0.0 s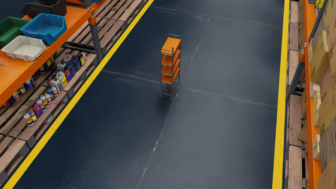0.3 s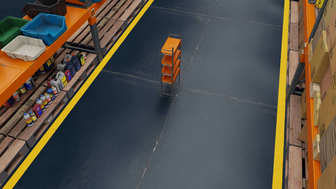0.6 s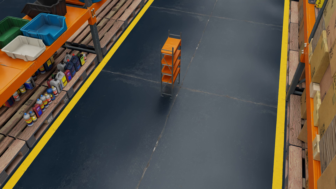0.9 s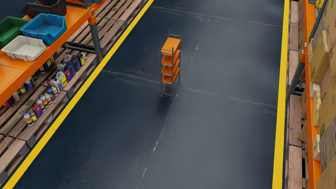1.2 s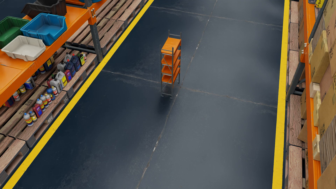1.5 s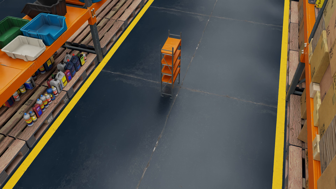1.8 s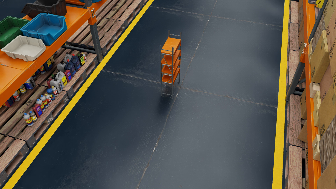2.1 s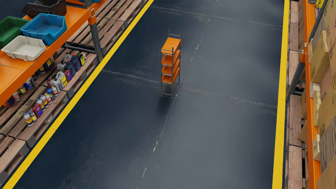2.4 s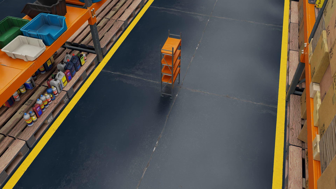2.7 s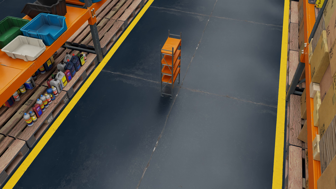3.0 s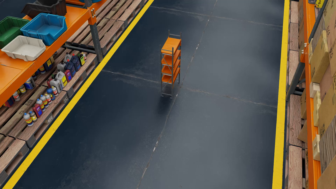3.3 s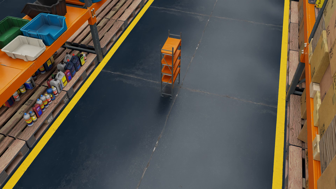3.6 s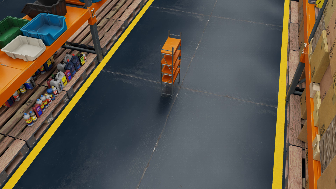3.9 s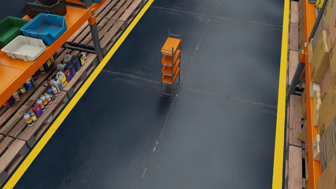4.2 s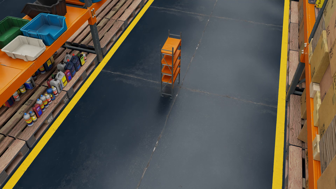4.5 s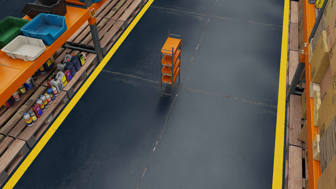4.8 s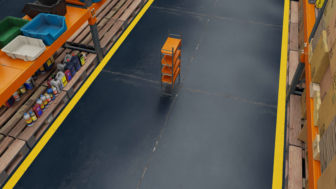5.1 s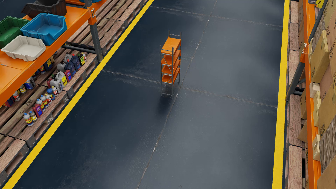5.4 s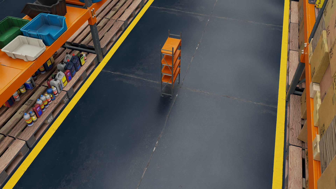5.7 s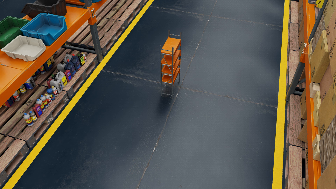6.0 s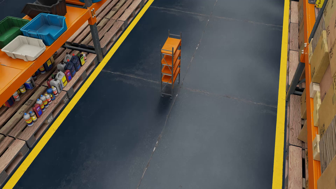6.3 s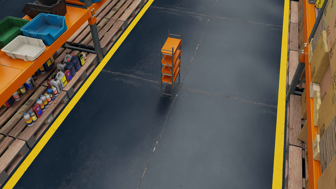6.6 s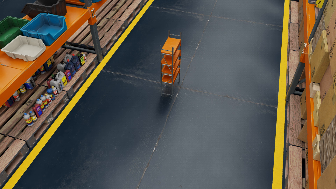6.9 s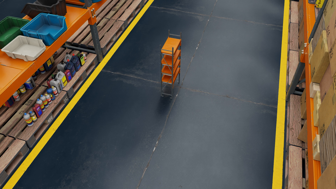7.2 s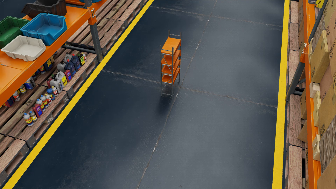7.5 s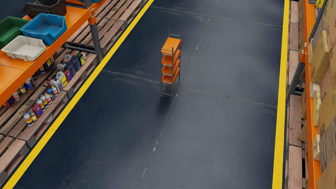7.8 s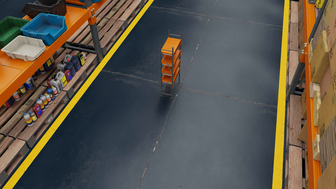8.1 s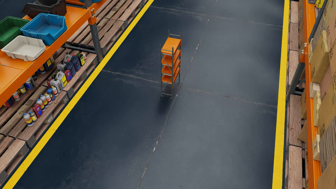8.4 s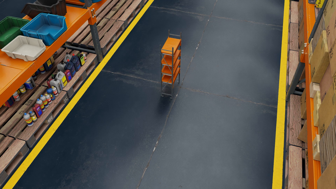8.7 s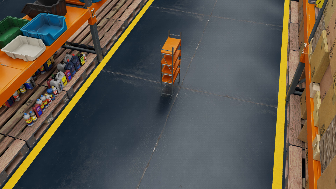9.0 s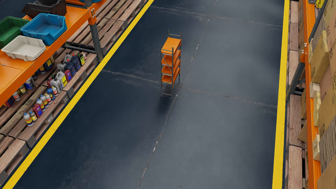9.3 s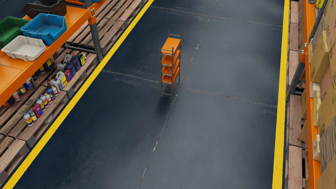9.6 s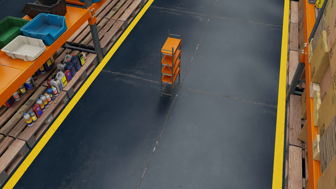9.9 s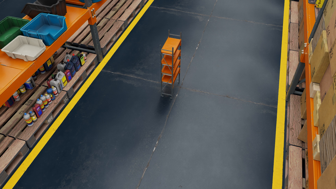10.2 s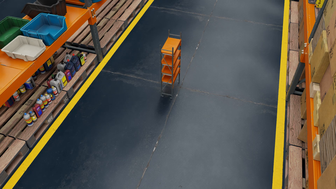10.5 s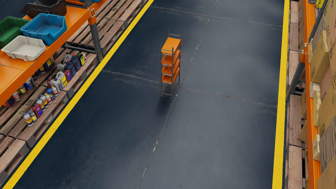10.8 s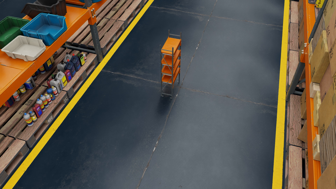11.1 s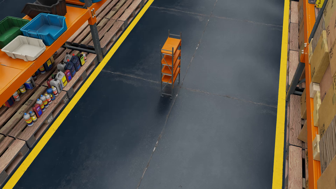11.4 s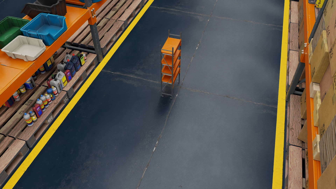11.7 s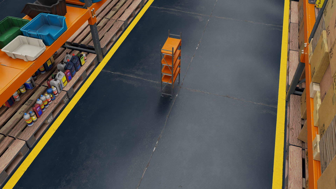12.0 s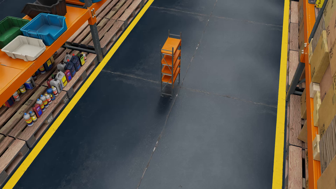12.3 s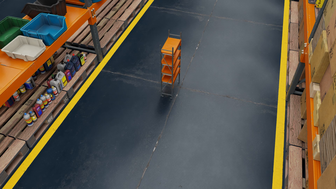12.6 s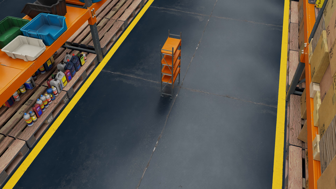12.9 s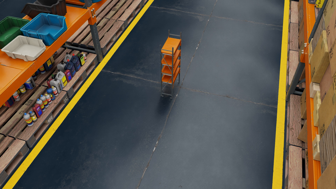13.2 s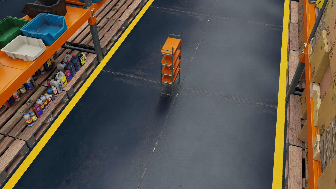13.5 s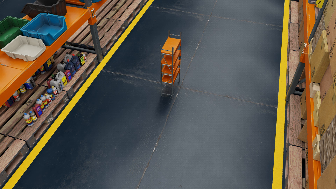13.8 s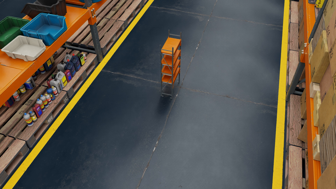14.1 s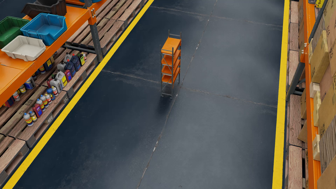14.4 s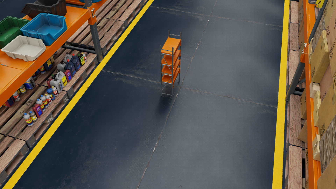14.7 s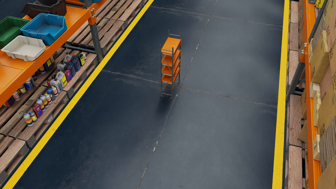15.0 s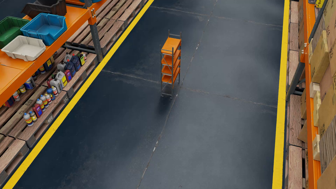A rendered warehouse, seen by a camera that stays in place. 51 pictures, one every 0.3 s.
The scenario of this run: A forklift runs into an object in its way.
